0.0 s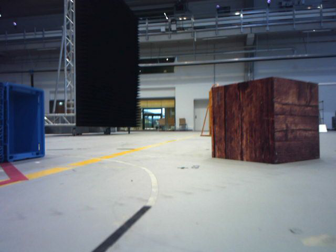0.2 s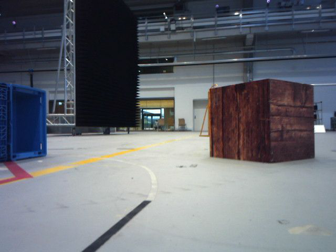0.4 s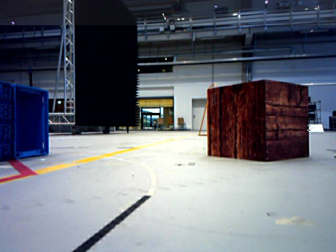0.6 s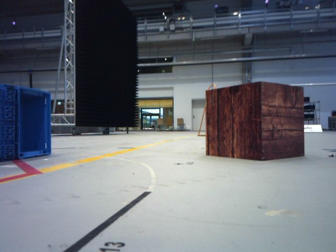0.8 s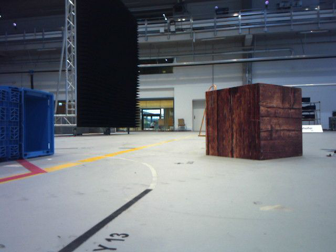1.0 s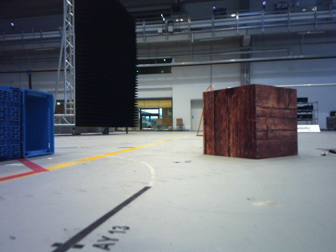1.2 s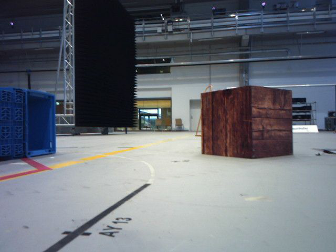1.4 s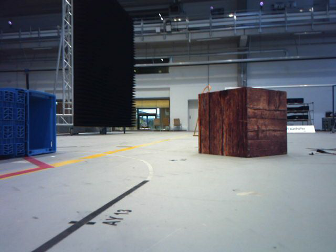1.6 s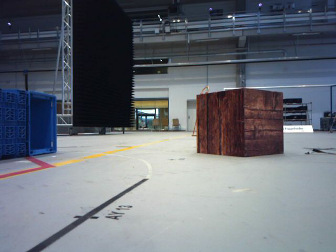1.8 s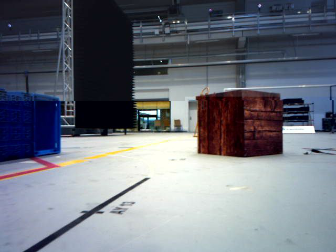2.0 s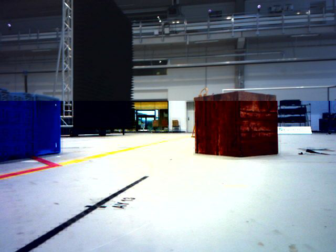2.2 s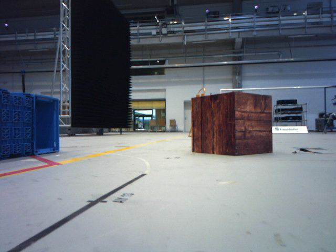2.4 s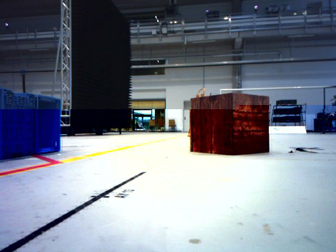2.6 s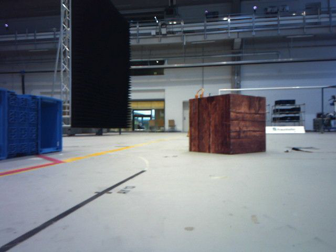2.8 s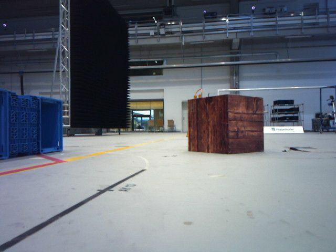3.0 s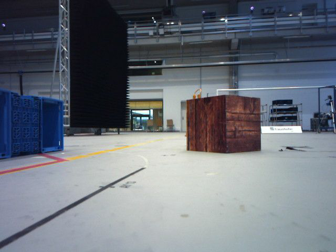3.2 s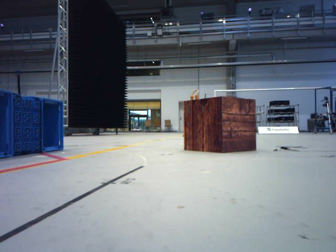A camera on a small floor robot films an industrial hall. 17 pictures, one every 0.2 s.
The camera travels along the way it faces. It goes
backward.
0.0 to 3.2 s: The camera travels backward, about 0.7 m, so what stands in front gets smaller.
The film runs backward here.
